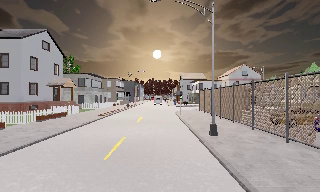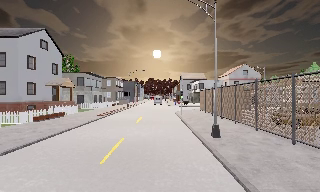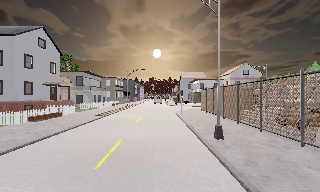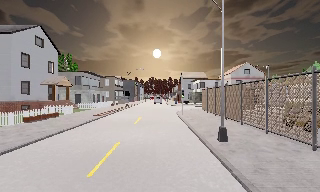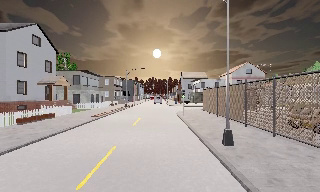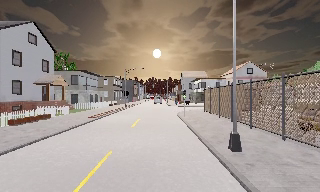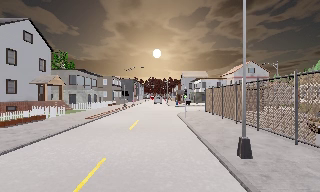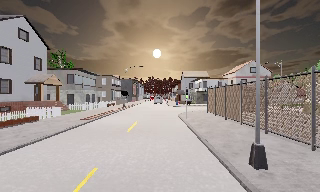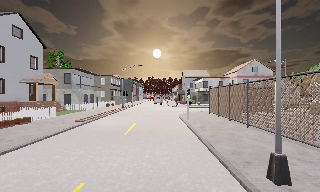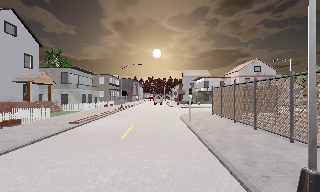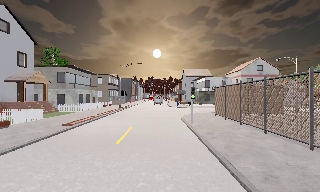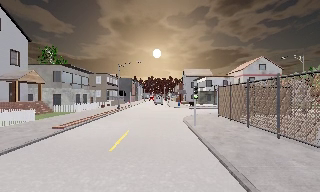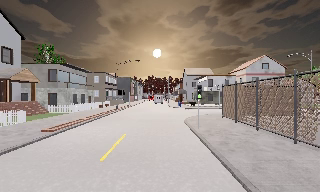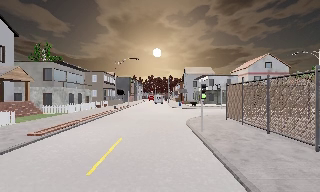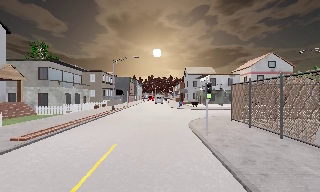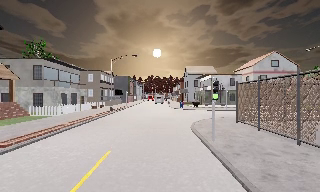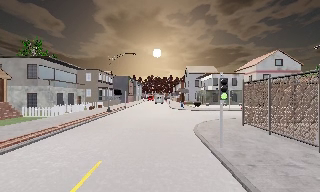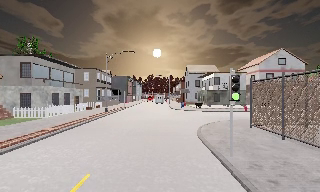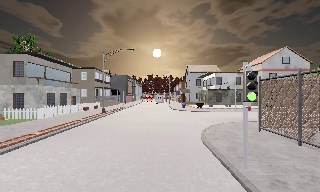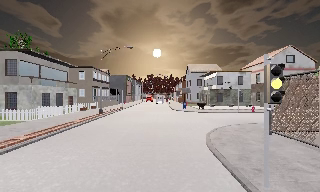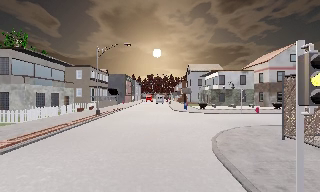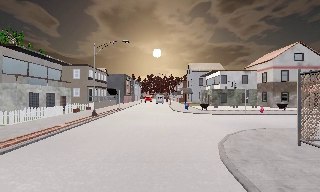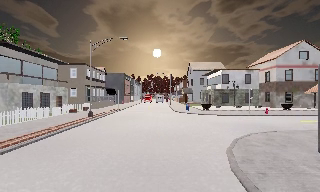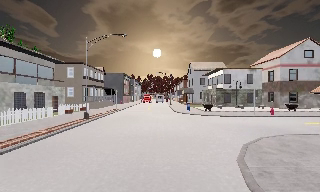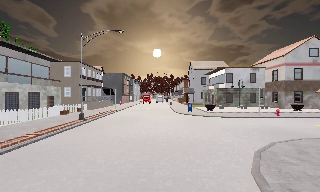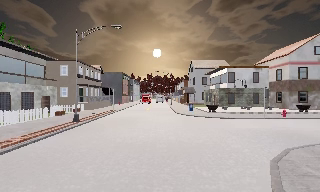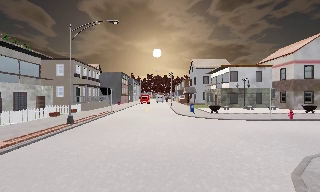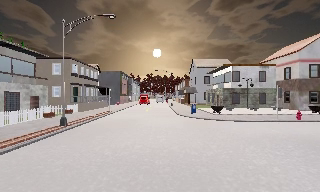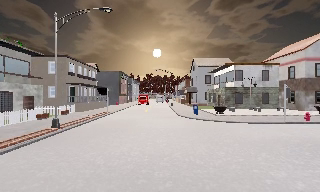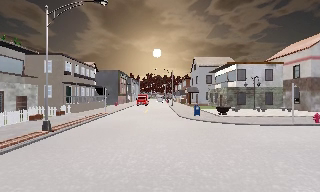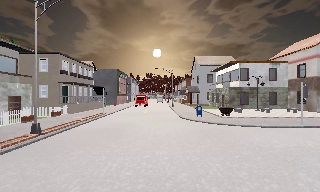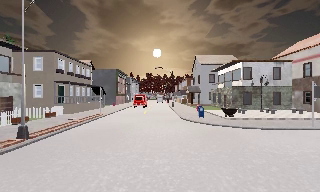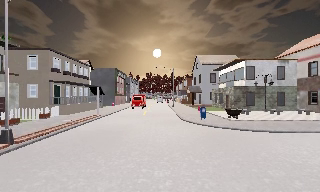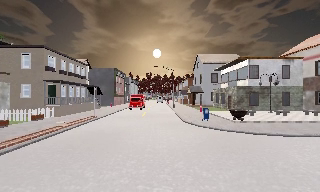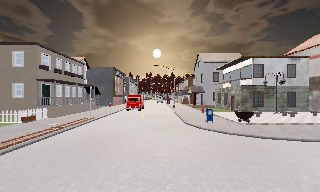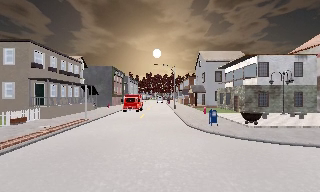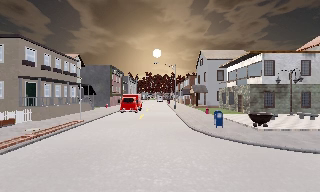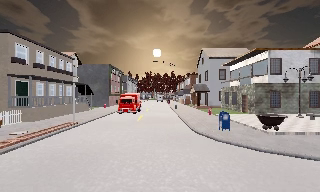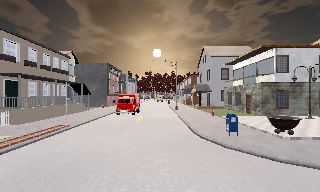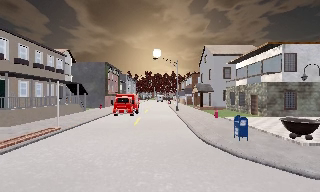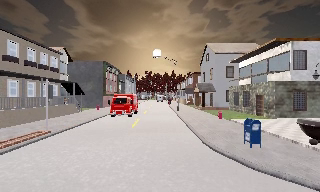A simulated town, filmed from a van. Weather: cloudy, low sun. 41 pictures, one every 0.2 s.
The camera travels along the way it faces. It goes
forward.
0.0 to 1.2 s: The camera travels forward, about 3.5 m, so what stands in front looms larger. It gains speed.
1.2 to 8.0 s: The camera travels forward, about 30 m, so what stands in front looms larger.
The film runs forward here.
